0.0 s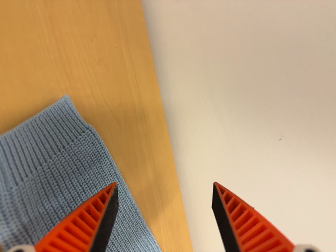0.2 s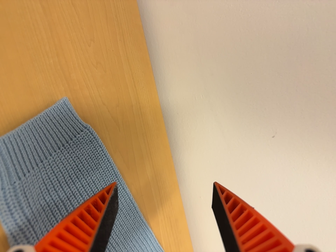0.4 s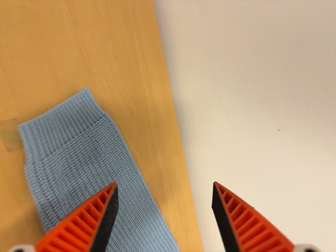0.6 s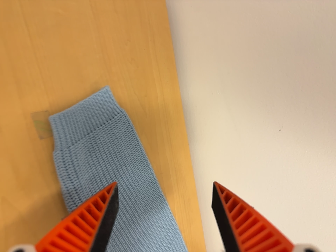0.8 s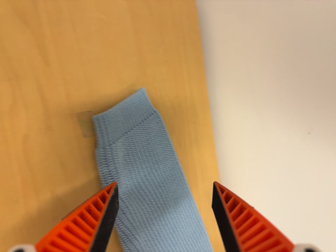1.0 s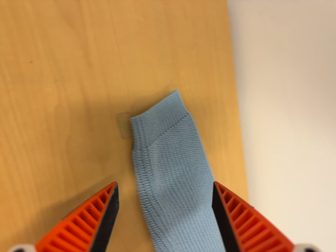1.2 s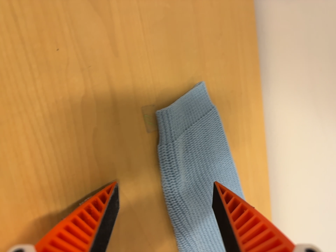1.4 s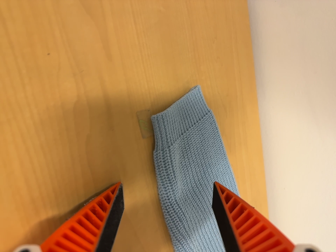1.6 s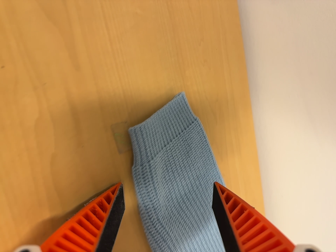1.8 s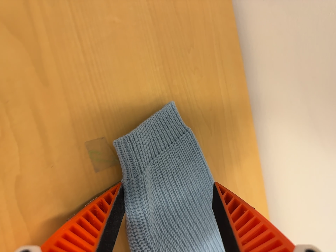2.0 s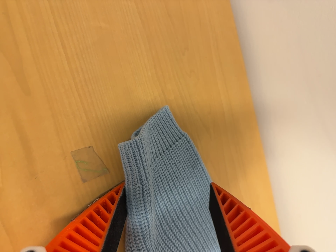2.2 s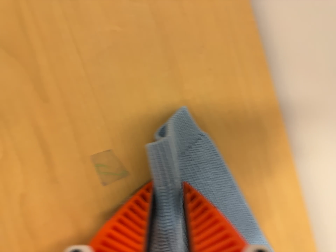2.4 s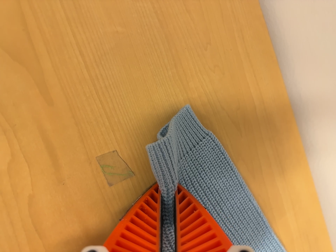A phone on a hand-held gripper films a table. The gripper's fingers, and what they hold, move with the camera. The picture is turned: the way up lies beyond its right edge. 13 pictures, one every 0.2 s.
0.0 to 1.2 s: The scene slides to the right, as the camera pans about 15 degrees to its left. It travels backward and to its left, about 8 cm, so what stands in front gets smaller.
1.2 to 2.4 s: The camera pans to its left by about 15 degrees. It travels to its right and forward, about 10 cm. It rolls about its line of sight by about 10 degrees, and the scene rotates counterclockwise.
The film runs forward here.
